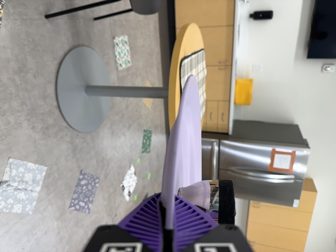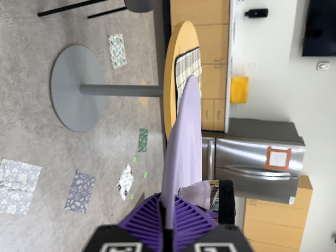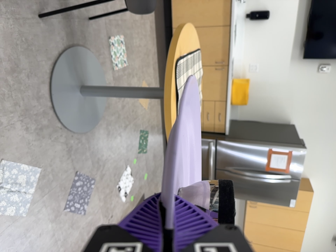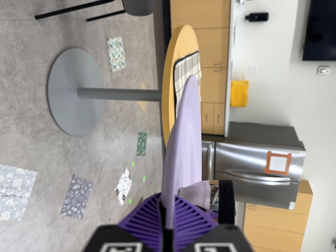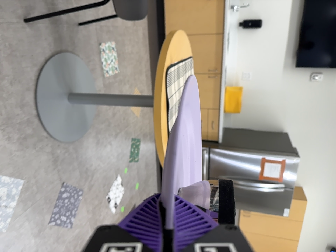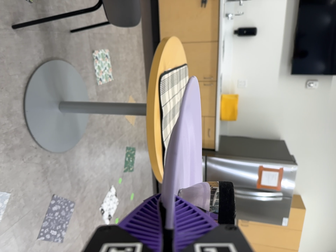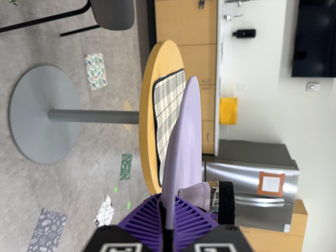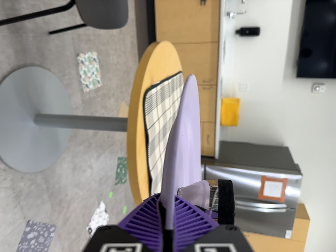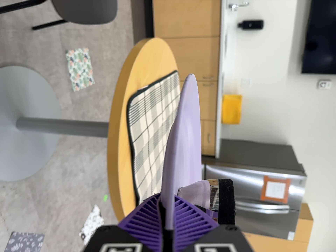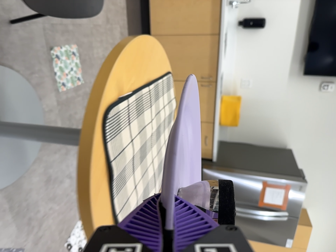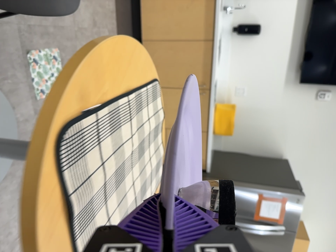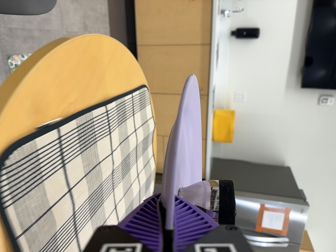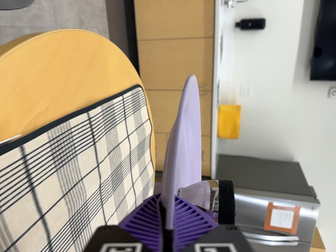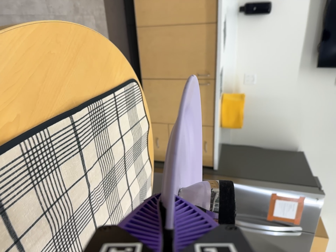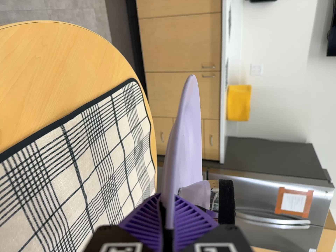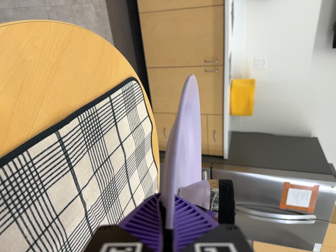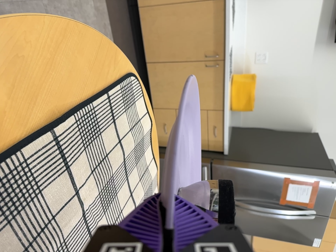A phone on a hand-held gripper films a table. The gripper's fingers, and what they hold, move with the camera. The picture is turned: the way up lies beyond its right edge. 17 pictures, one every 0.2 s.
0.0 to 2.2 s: The camera travels forward, about 80 cm, so what stands in front looms larger.
2.2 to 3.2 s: The camera travels forward and toward the top of its view, about 24 cm, so what stands in front looms larger. Its aim tips toward the bottom of its view by about 10 degrees.
The film runs forward here.
